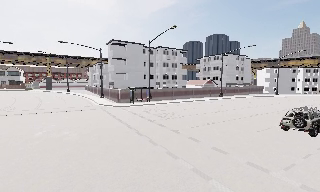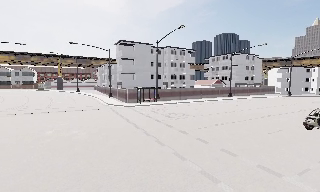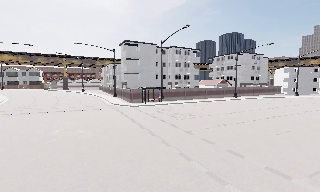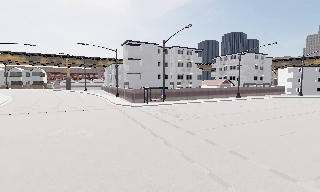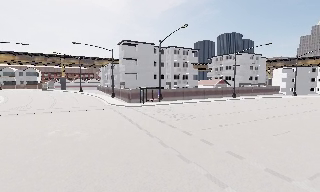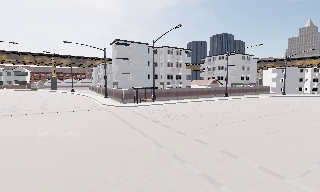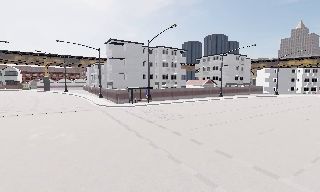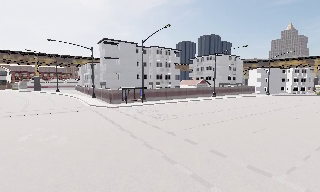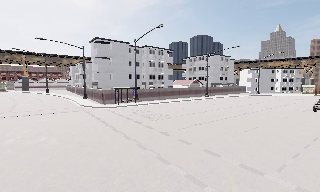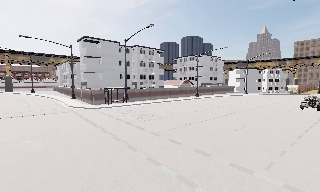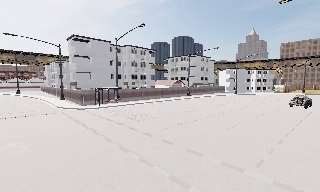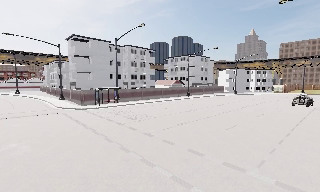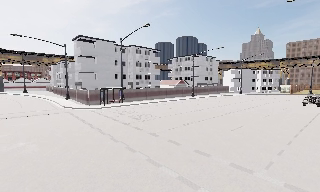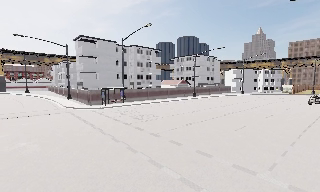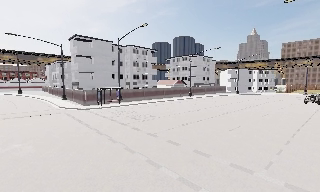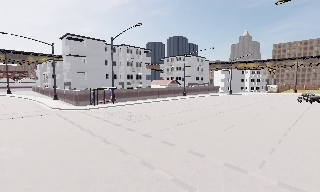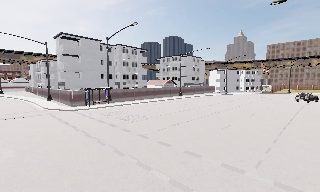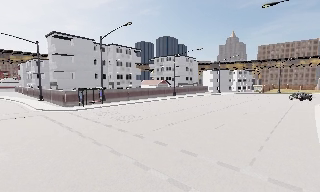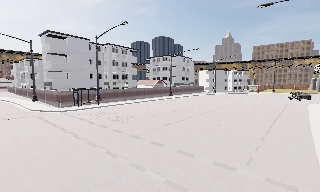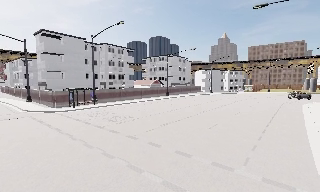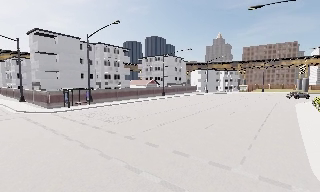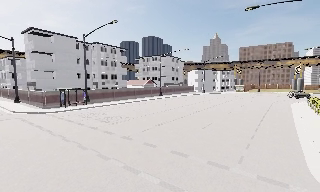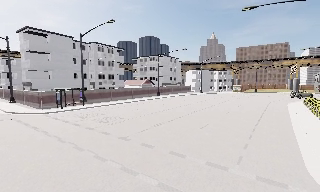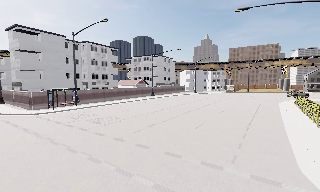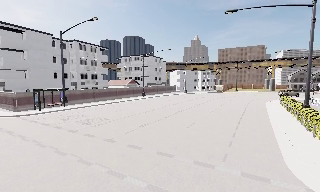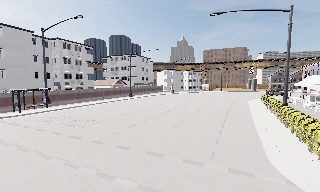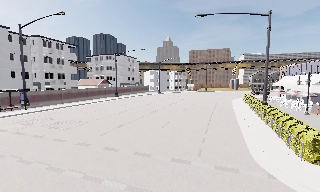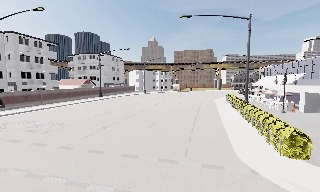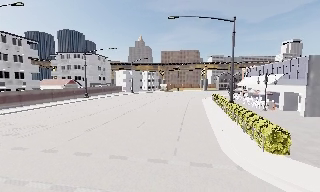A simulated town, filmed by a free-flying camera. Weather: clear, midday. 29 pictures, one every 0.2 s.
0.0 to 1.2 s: The camera shifts only a little, or ends up much as it began.
1.2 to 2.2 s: The camera swings to its right by about 10 degrees, and the scene slides to the left.
2.2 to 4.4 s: The camera swings to its right by about 10 degrees, and the scene slides to the left. It travels to its left and forward, about 1 m.
4.4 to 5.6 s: The scene slides to the left, as the camera pans about 25 degrees to its right.
The film runs forward here.
